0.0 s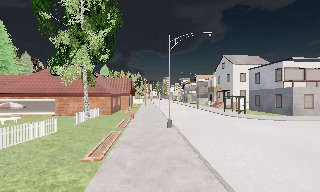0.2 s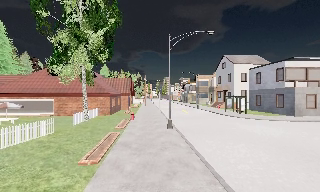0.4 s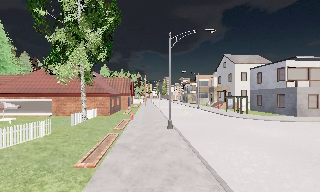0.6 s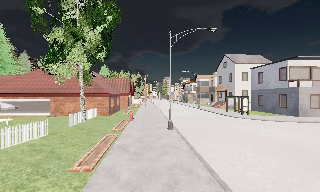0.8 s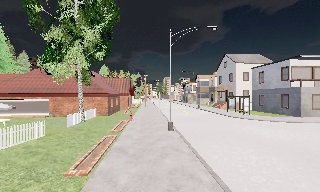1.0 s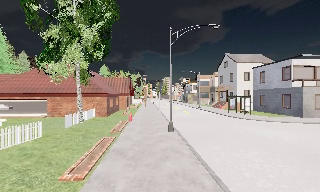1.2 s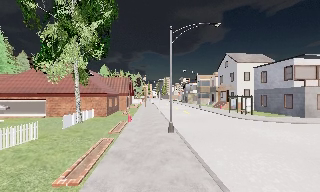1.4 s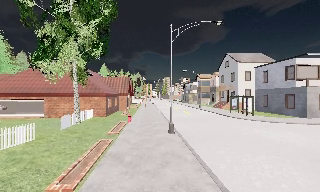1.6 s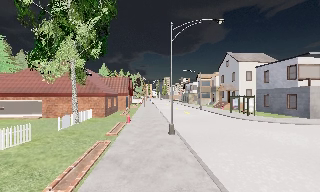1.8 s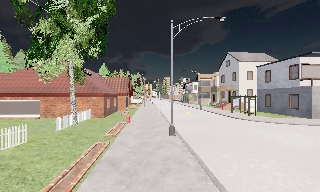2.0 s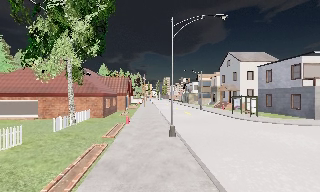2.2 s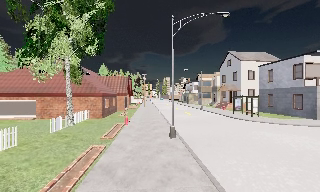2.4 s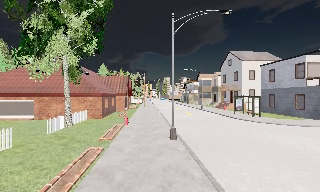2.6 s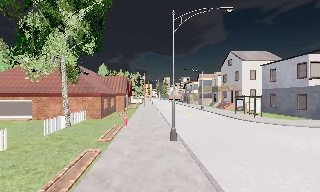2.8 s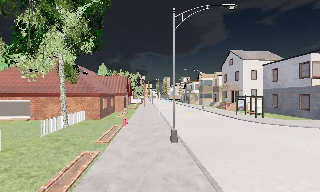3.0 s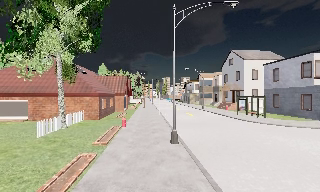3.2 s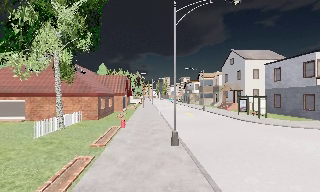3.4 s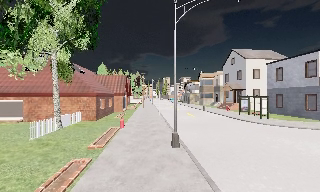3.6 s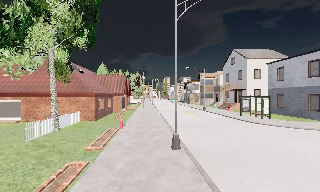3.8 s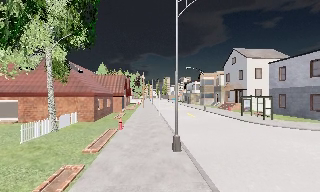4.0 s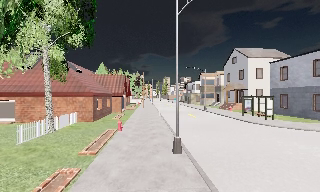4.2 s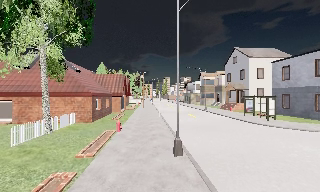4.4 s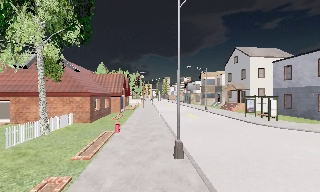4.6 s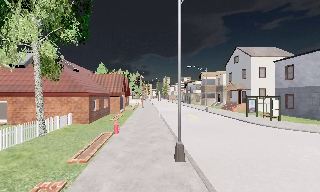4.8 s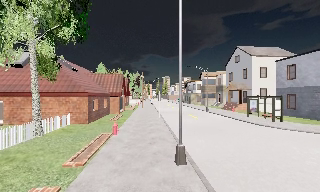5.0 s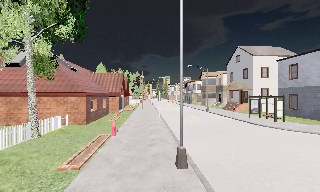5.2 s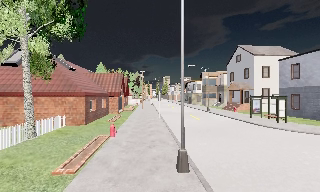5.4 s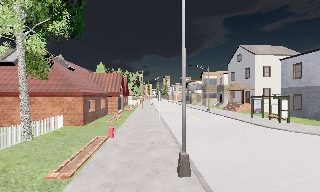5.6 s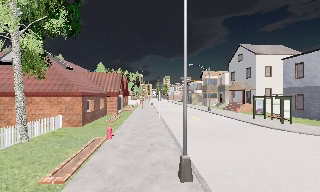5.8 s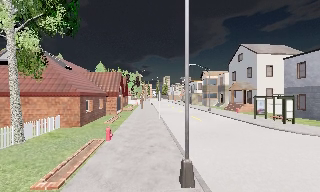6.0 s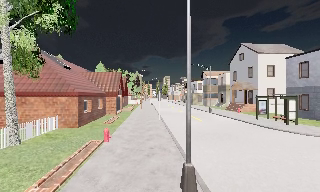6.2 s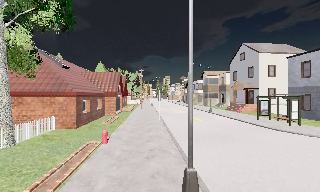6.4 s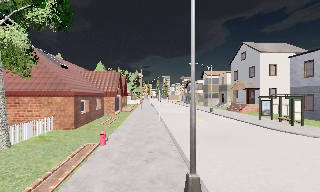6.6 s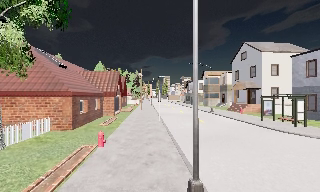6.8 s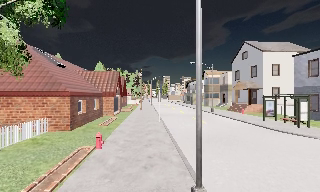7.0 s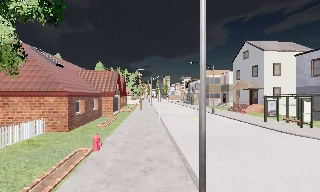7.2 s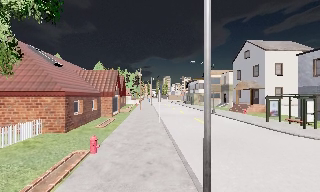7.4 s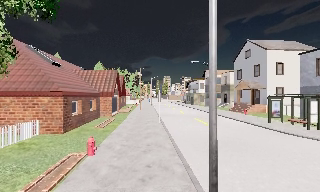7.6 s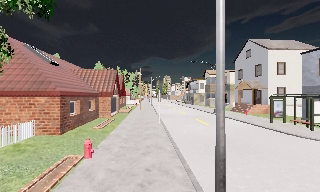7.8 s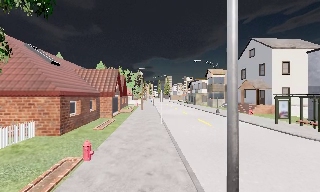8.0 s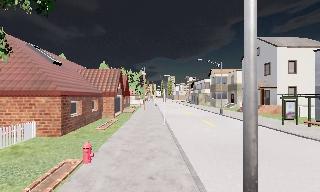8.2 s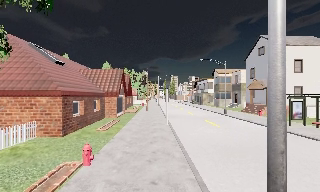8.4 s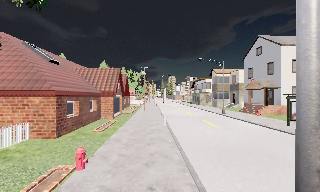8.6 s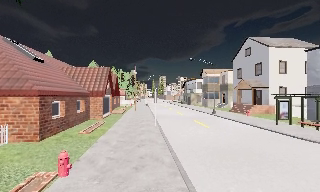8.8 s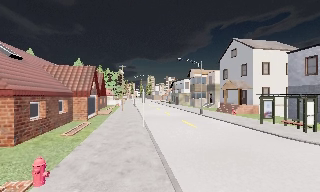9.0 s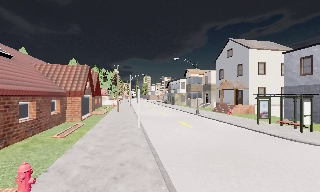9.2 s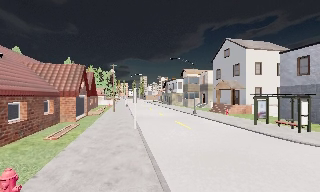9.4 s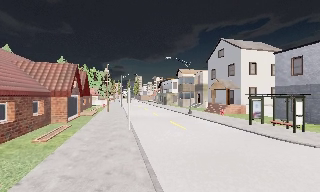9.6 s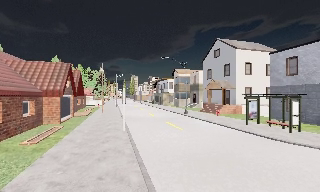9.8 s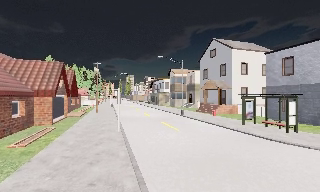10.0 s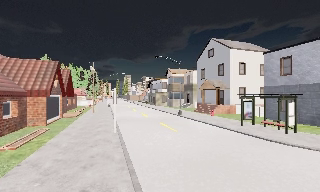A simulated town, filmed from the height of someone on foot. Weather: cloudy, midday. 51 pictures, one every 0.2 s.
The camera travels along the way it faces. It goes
forward.
0.0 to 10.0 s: The scene slides to the left, as the camera pans about 15 degrees to its right. It travels forward, about 14 m, so what stands in front looms larger.
The film runs forward here.
